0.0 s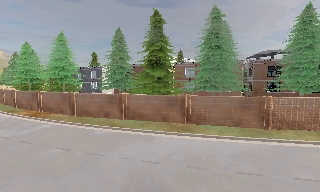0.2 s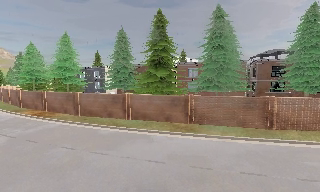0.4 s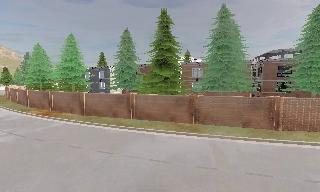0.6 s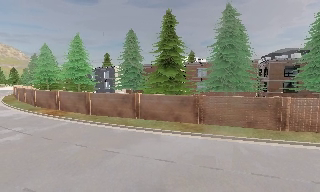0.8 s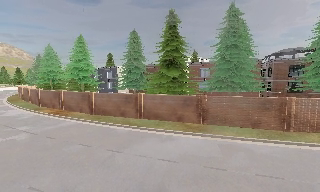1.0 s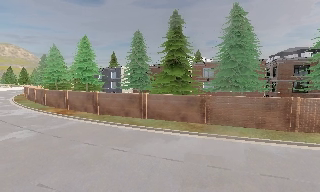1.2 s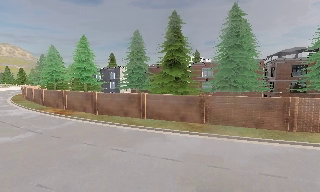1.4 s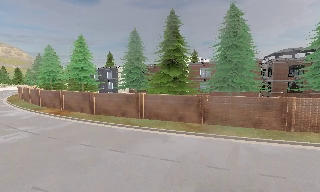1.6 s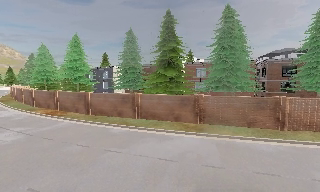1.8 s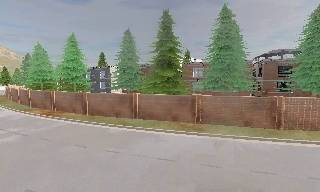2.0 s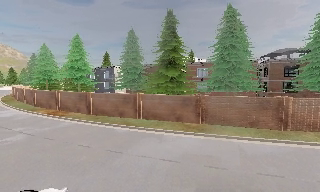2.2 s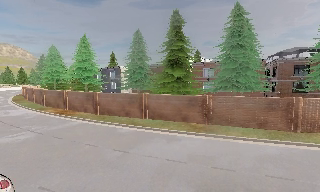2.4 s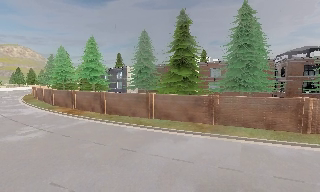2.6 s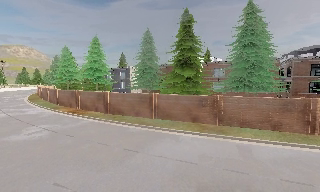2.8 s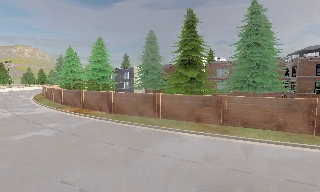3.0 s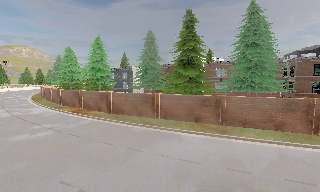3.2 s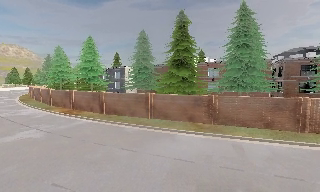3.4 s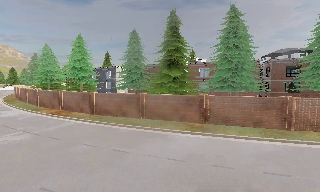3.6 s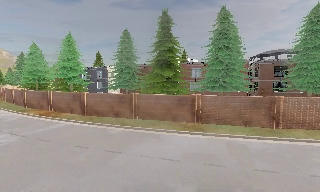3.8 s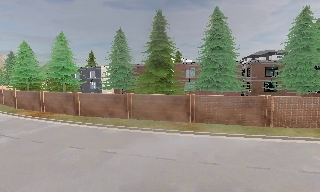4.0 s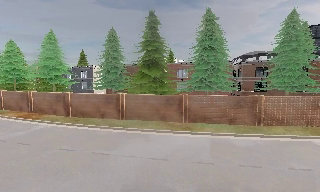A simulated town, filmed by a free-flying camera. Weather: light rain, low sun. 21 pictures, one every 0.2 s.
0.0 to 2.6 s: The camera travels to its left, about 0.5 m, so close, fixed things drift to the right.
2.6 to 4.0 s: The camera pans to its right, which is clockwise from overhead, by about 15 degrees.
The film runs forward here.
